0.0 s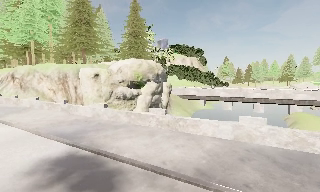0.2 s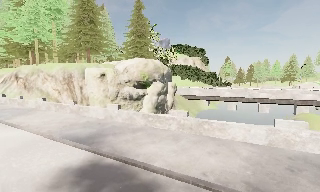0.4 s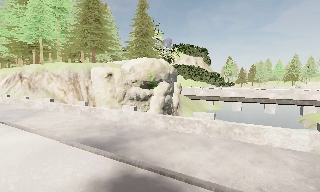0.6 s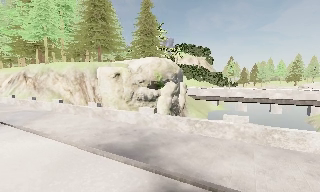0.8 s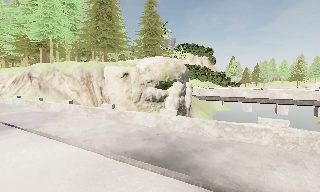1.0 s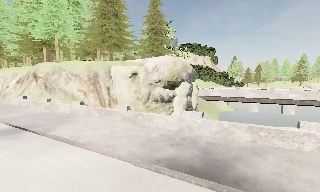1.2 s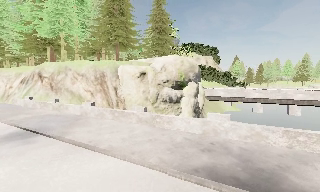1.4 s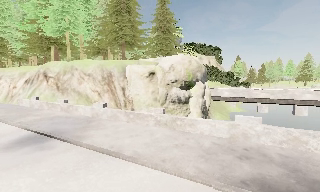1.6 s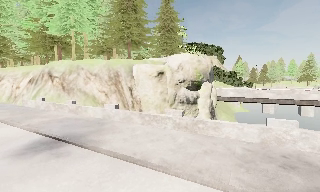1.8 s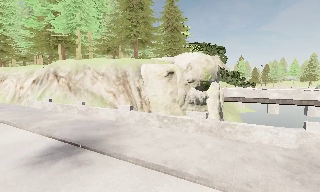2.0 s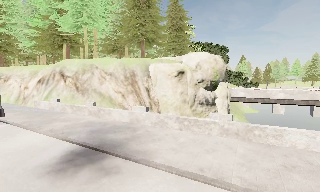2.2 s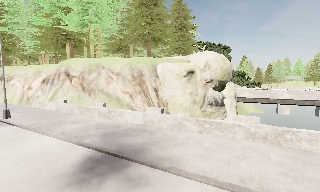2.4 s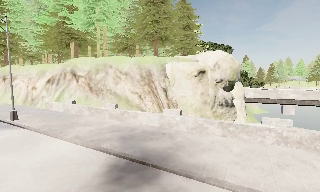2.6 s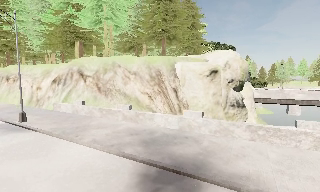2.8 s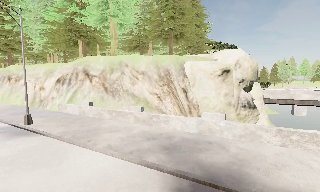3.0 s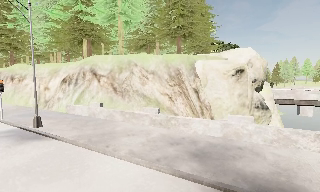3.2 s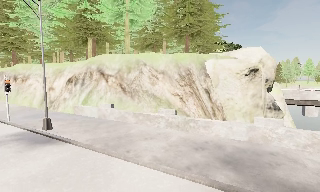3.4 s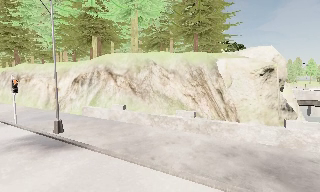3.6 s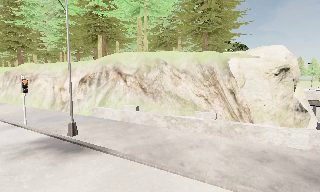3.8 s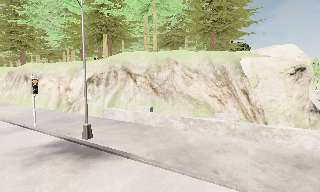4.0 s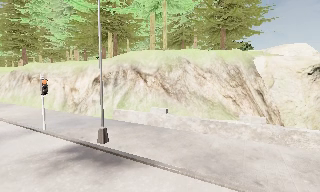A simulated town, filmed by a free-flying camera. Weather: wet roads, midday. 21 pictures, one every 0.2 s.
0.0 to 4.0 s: The camera travels to its left and forward, about 25 m, so close, fixed things drift to the right.
The film runs backward here.
